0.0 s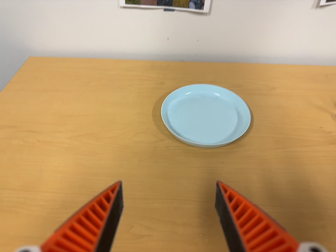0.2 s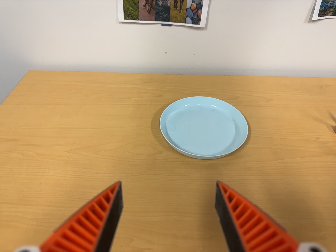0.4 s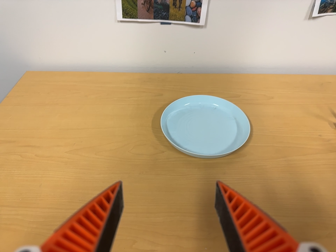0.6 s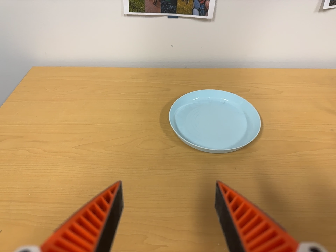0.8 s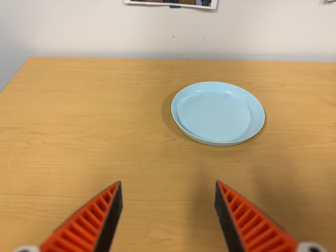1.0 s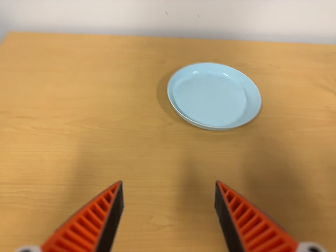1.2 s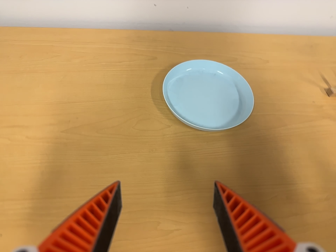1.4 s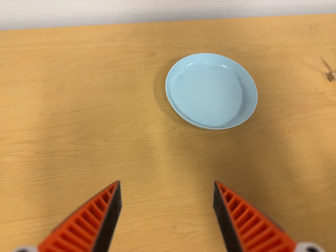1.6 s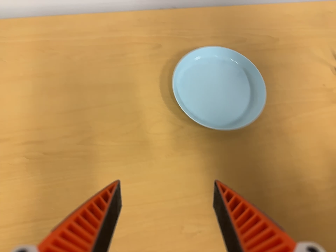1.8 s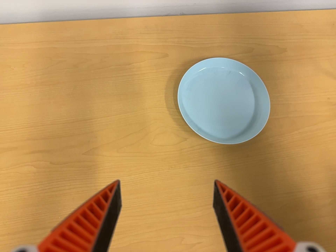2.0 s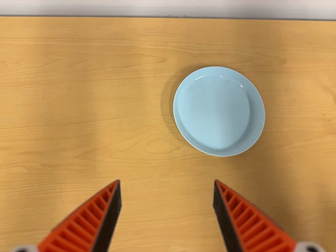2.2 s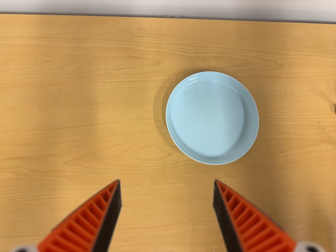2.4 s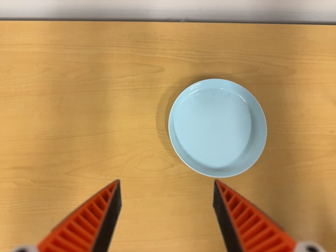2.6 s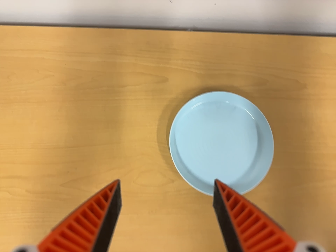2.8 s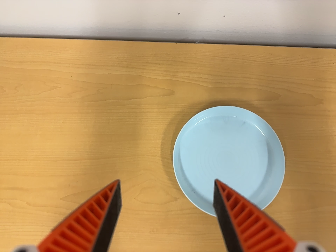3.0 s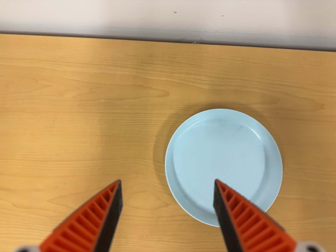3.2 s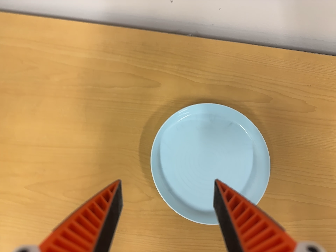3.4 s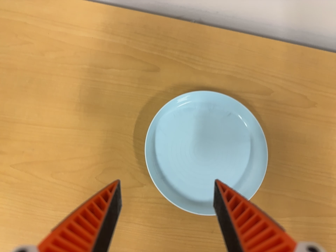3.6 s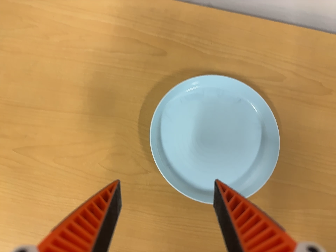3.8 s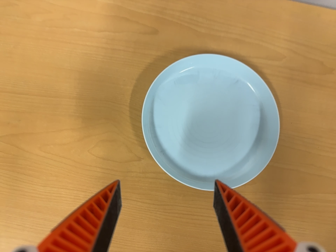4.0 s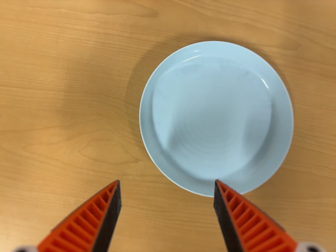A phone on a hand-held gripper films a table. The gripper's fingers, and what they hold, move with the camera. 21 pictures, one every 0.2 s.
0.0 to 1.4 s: The camera pans to its right by about 10 degrees. It travels to its left and toward the top of its view, about 16 cm. Its aim tips toward the bottom of its view by about 15 degrees.
1.4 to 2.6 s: The camera travels toward the top of its view, about 22 cm. Its aim tips toward the bottom of its view by about 15 degrees. It rolls about its line of sight by about 10 degrees, and the scene rotates clockwise.
2.6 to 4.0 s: The camera travels forward, about 14 cm, so what stands in front looms larger. It rolls about its line of sight by about 10 degrees, and the scene rotates clockwise.
The film runs forward here.
